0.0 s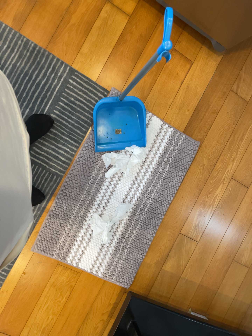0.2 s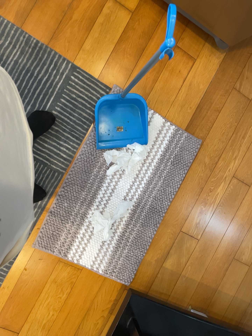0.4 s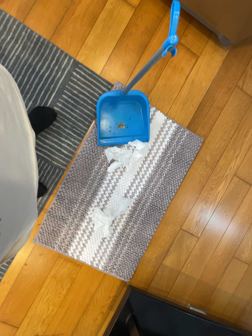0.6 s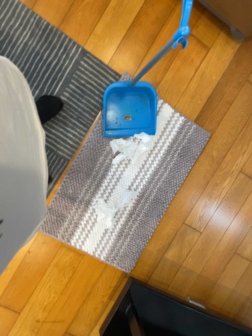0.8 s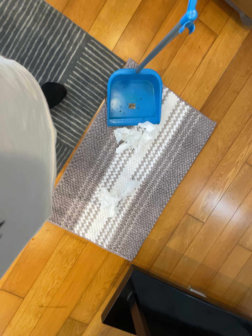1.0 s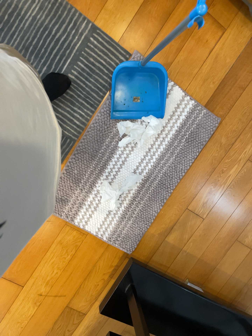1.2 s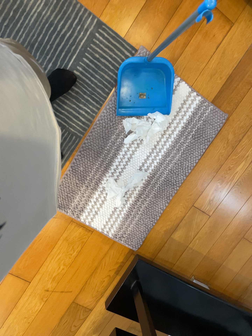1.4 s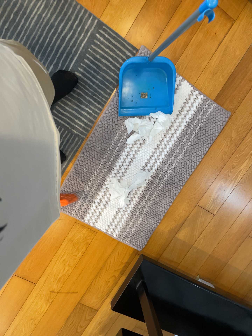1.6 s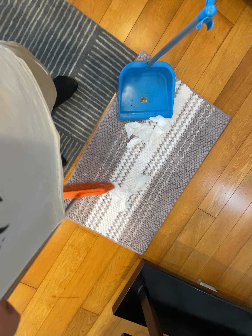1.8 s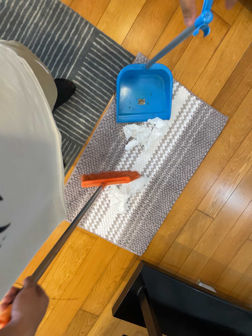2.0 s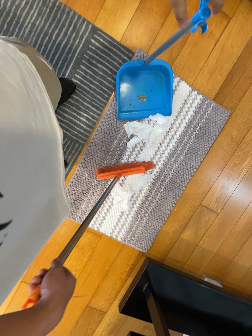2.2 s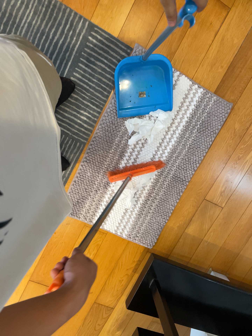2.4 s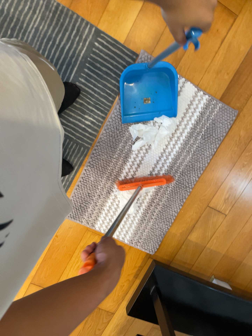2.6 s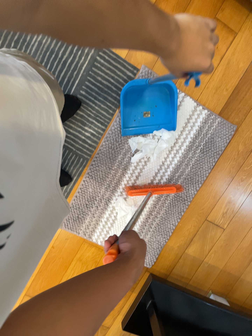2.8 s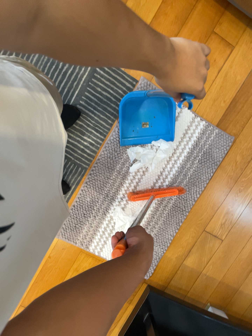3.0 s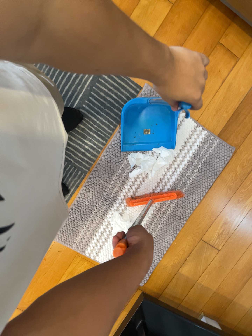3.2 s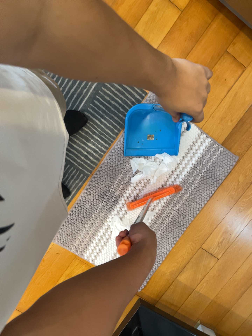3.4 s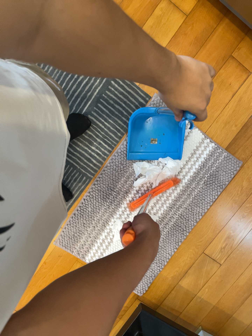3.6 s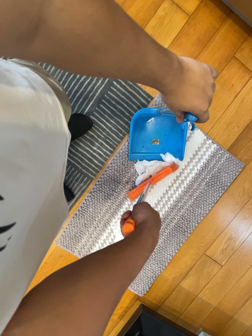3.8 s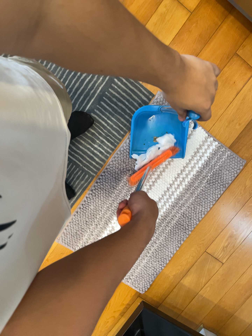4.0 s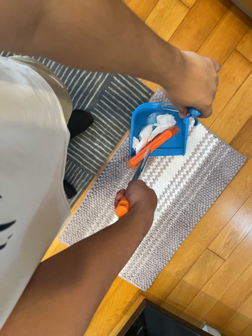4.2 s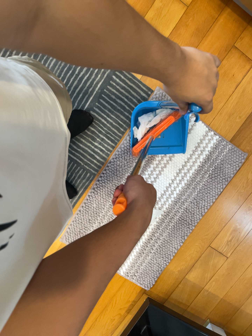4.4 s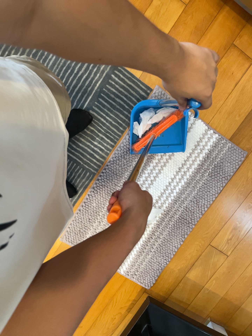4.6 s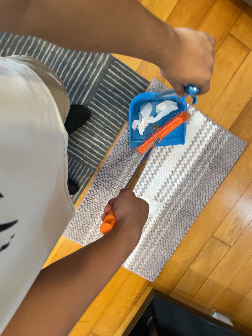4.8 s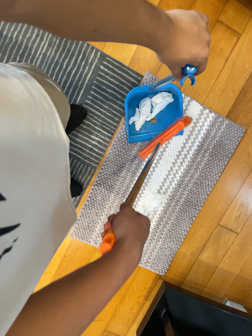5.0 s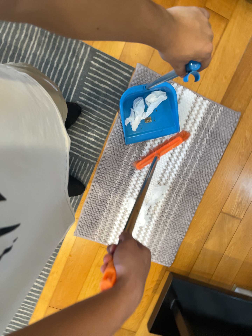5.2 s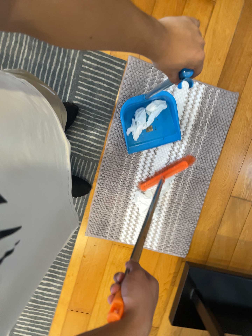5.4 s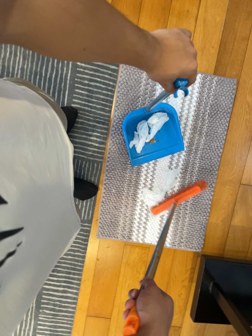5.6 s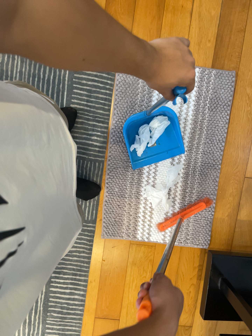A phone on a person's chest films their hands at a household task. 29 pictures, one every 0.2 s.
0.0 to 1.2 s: The camera's aim tips toward the bottom of its view by about 10 degrees, and the scene shifts upward.
1.2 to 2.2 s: The camera travels toward the top of its view, about 6 cm.
2.2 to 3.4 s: The camera travels toward the top of its view, about 7 cm, so close, fixed things drift downward. It rolls about its line of sight by about 10 degrees, and the scene rotates clockwise.
3.4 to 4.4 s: The camera shifts only a little, or ends up much as it began.
4.4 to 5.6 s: The camera travels toward the bottom of its view, about 20 cm, so close, fixed things drift upward. It rolls about its line of sight by about 25 degrees, and the scene rotates counterclockwise.
The film runs forward here.
